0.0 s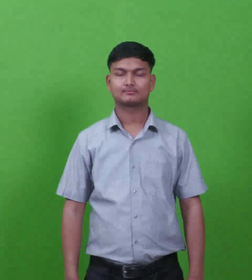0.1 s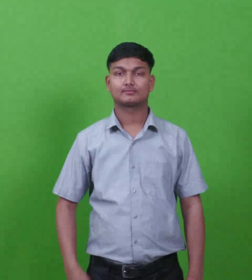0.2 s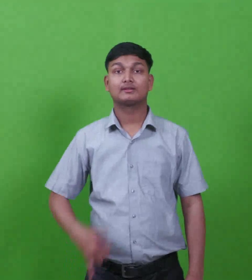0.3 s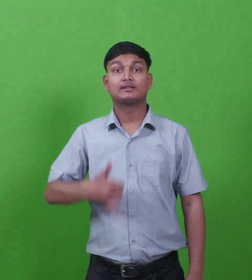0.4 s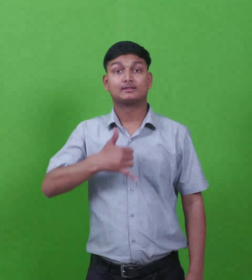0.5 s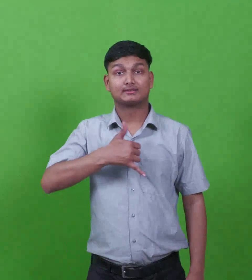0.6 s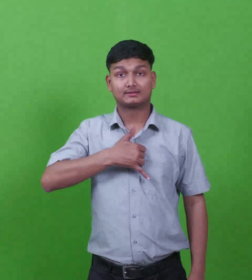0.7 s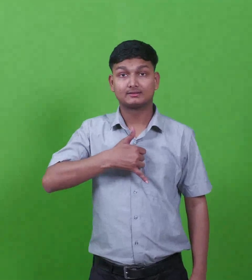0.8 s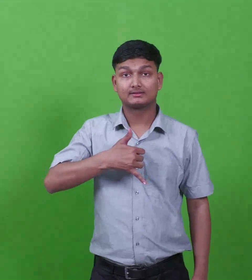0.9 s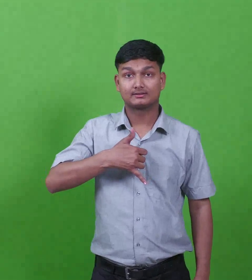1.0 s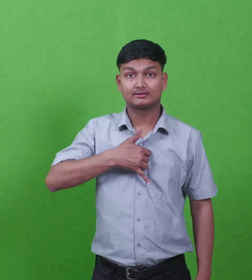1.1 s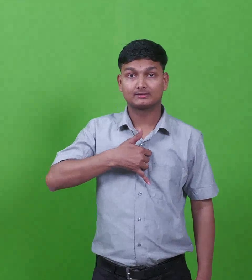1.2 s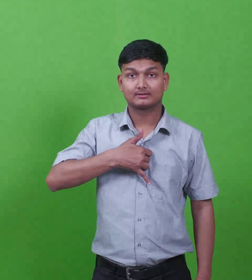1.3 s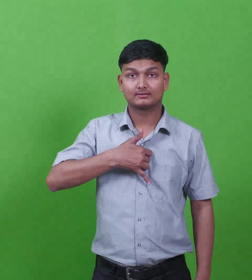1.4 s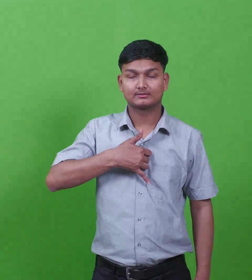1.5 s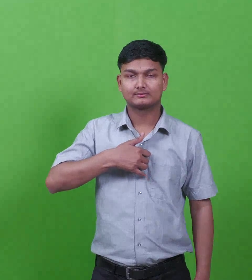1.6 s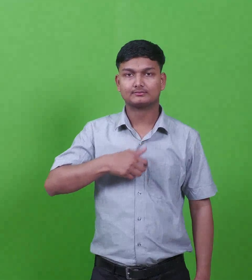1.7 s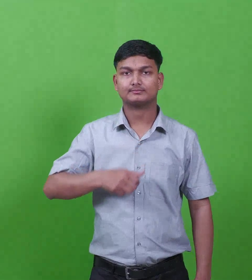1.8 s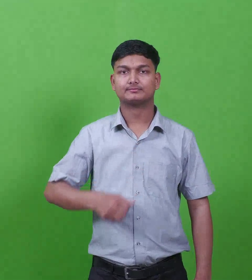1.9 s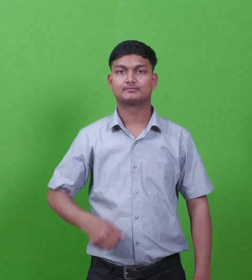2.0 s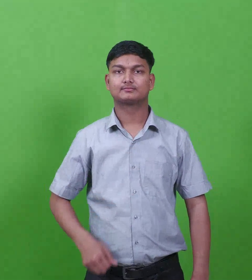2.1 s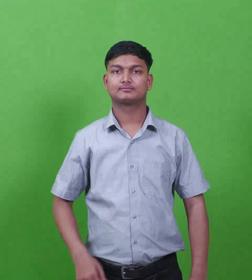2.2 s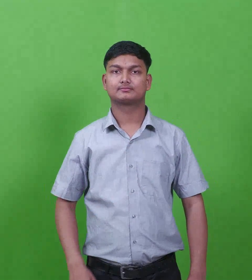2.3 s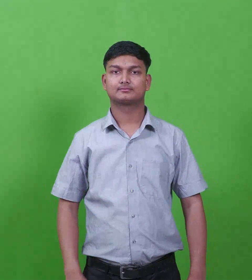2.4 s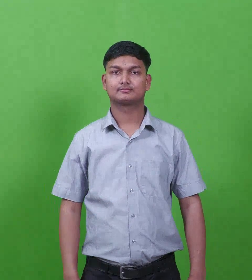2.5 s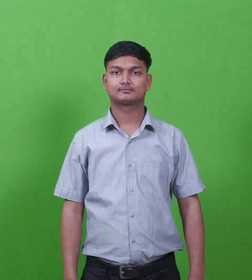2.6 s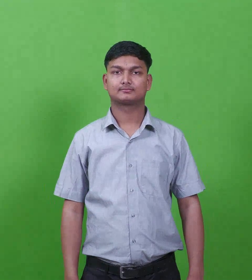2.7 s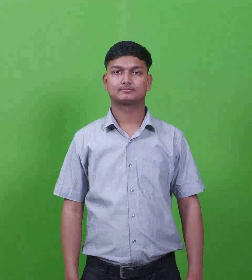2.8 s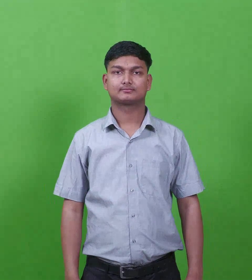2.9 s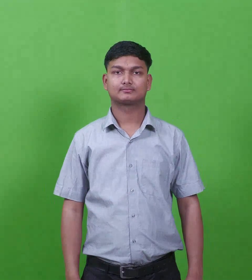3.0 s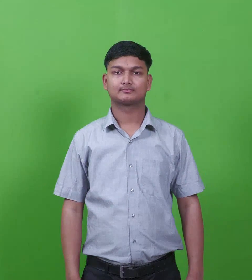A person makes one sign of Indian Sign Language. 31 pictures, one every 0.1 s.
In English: haran
